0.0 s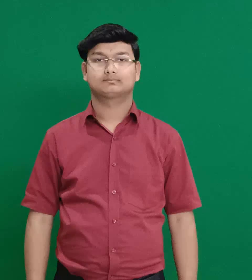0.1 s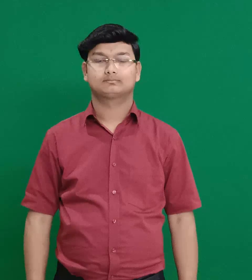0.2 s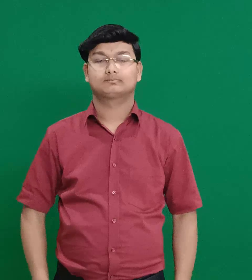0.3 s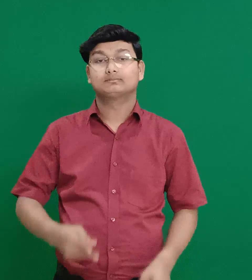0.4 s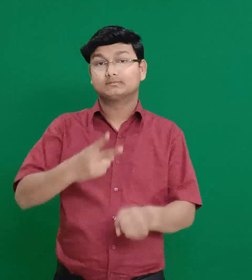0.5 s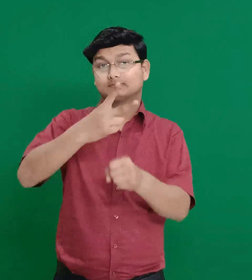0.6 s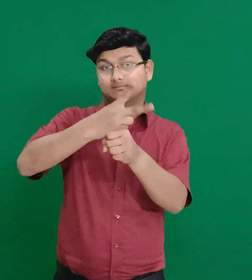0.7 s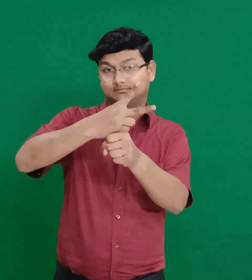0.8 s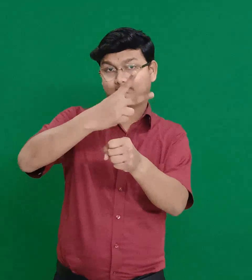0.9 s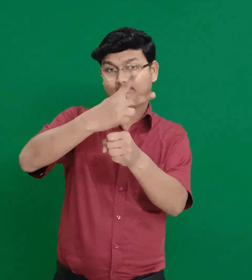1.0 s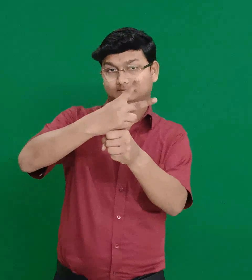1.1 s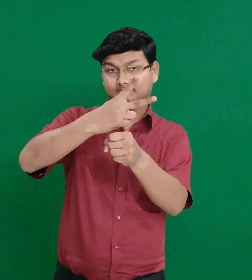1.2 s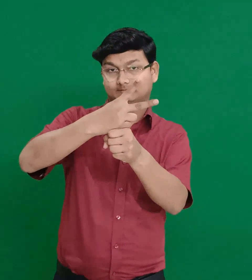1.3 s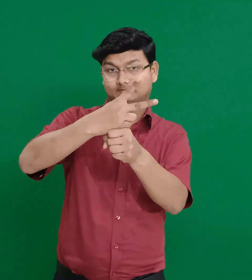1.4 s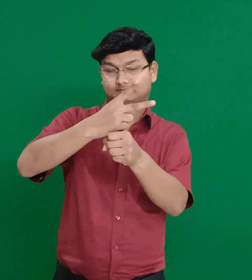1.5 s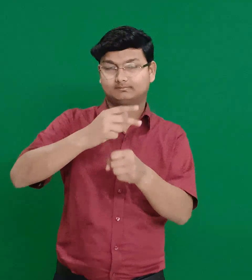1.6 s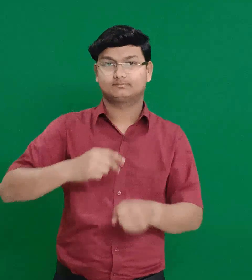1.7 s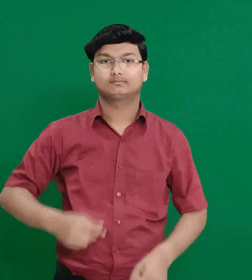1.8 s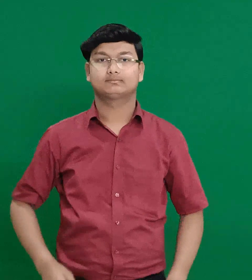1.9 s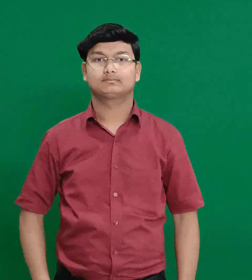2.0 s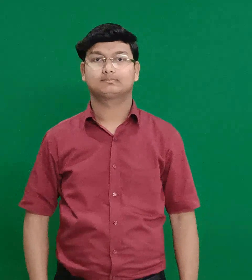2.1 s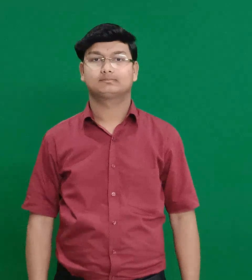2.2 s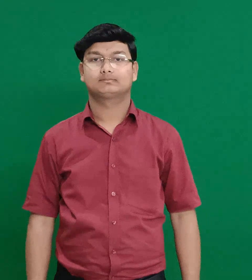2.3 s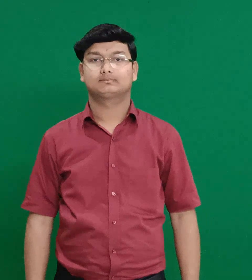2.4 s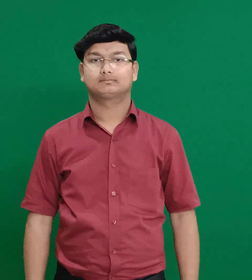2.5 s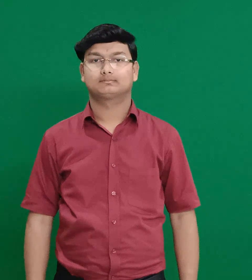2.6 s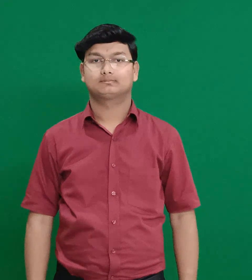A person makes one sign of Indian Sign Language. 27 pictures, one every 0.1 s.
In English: keilah
